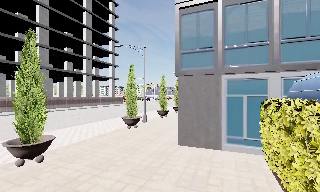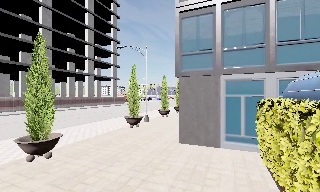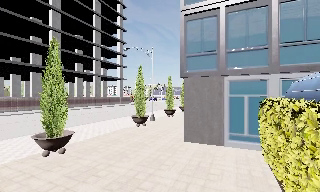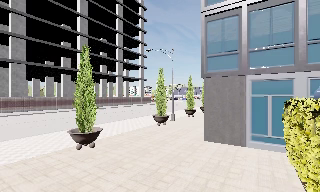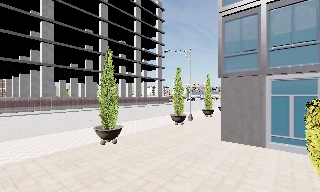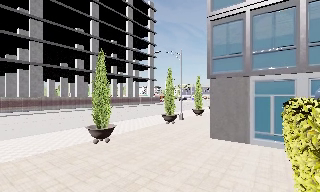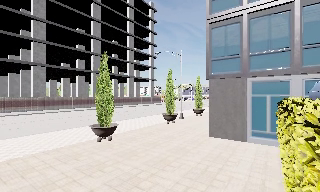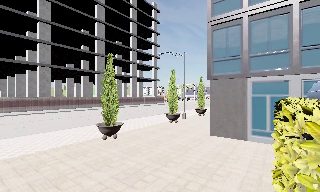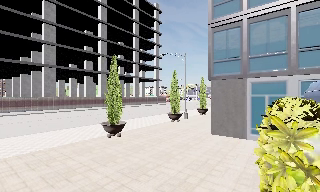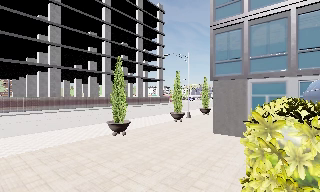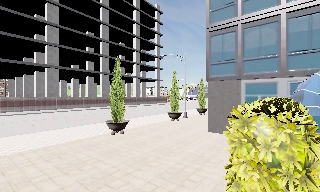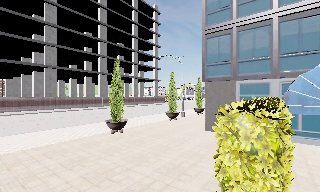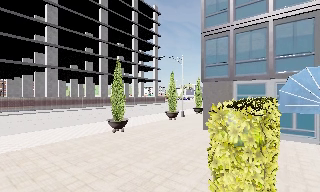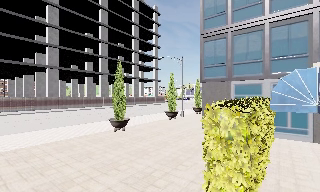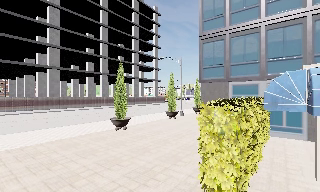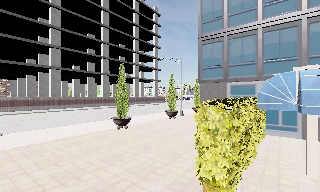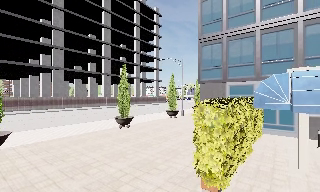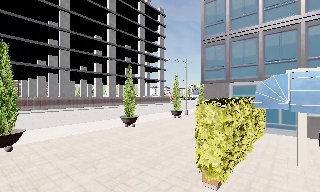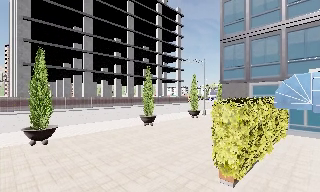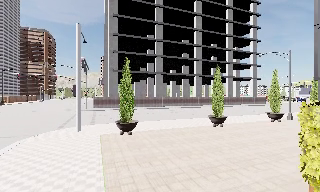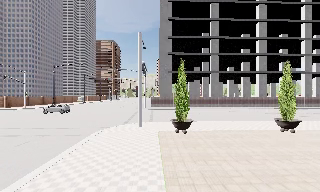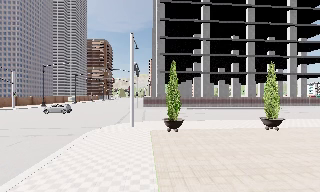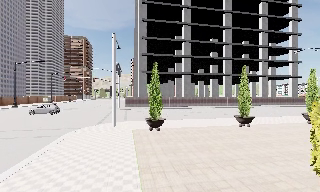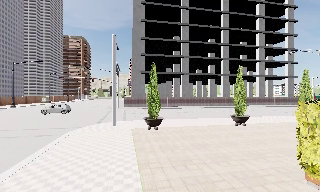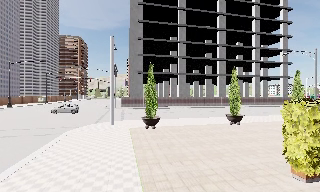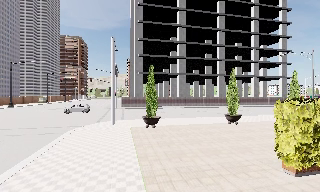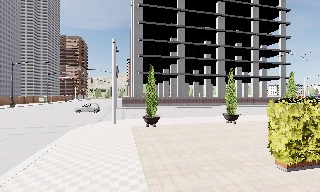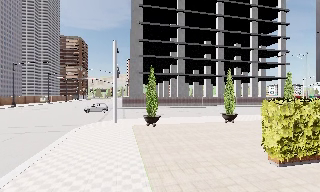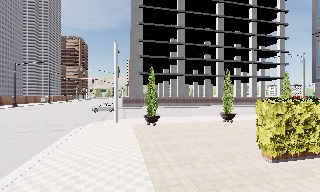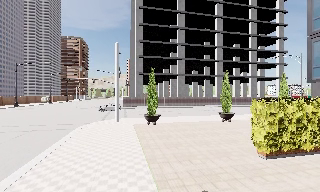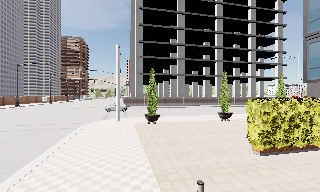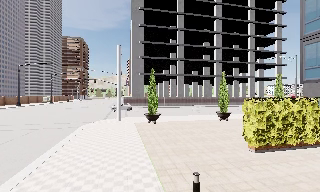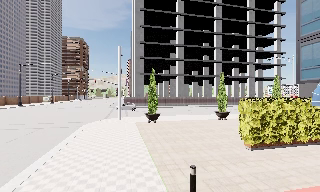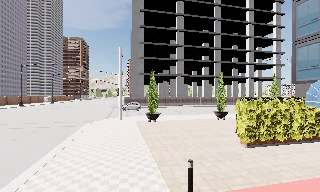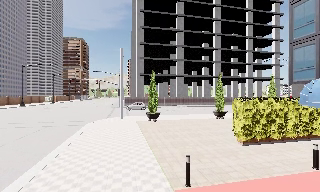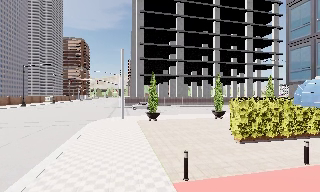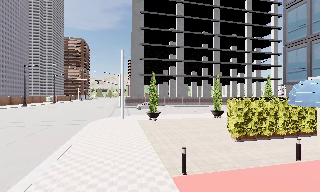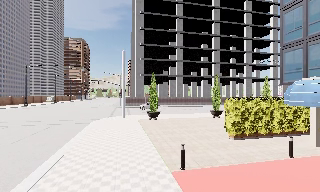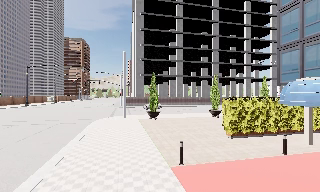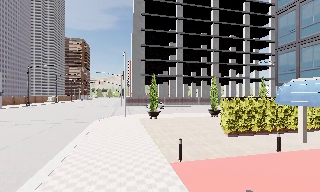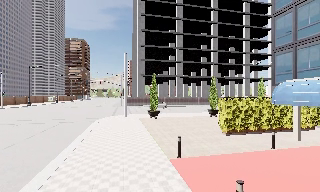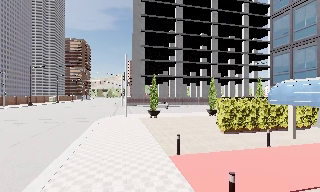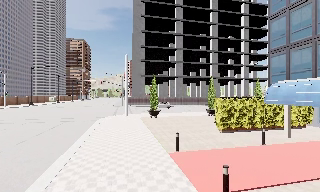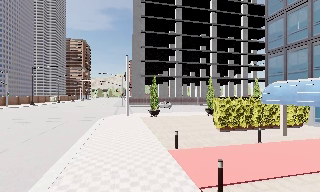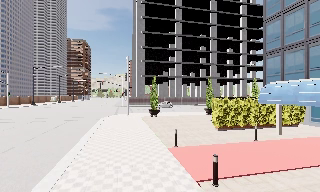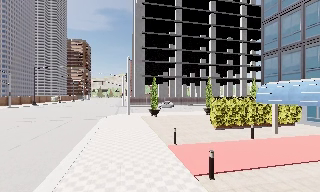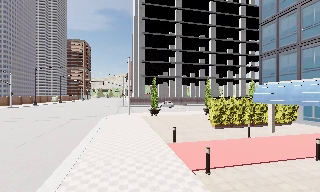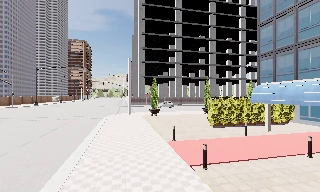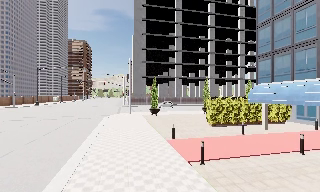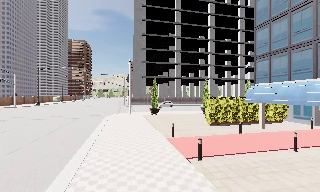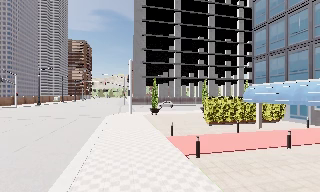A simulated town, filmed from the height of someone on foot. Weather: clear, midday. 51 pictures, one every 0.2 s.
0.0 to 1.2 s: The camera pans to its left, which is counterclockwise from overhead, by about 15 degrees. It travels backward, about 2 m, so what stands in front gets smaller.
1.2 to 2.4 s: The camera travels backward, about 2 m, so what stands in front gets smaller.
2.4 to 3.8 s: The scene slides to the right, as the camera pans about 30 degrees to its left. It travels backward, about 2.5 m.
3.8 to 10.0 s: The camera travels backward, about 11 m, so what stands in front gets smaller.
The film runs backward here.
